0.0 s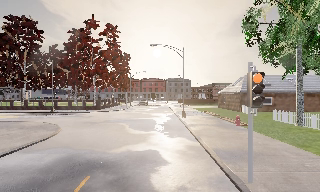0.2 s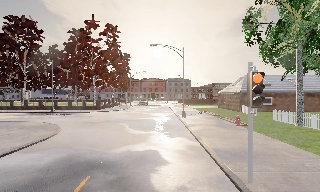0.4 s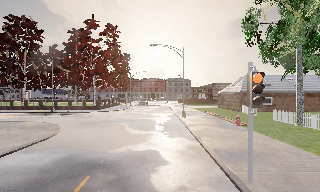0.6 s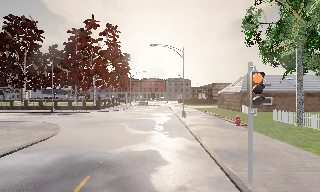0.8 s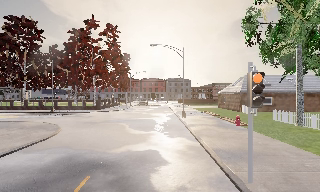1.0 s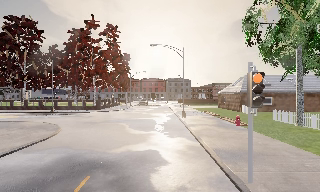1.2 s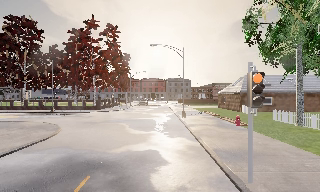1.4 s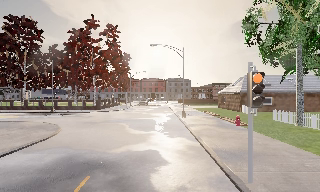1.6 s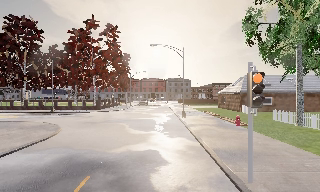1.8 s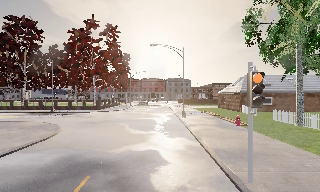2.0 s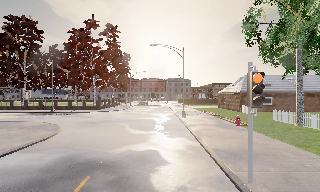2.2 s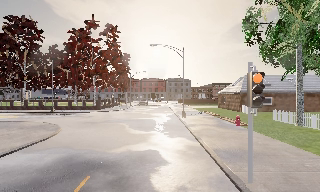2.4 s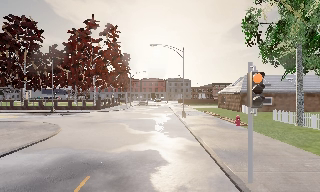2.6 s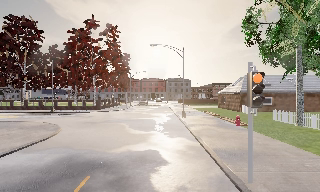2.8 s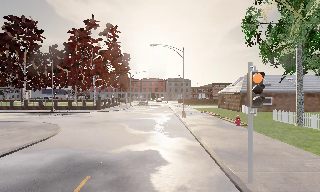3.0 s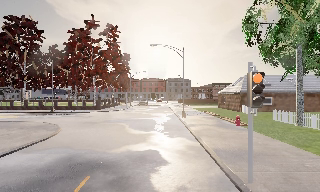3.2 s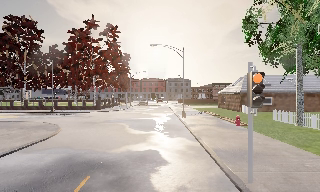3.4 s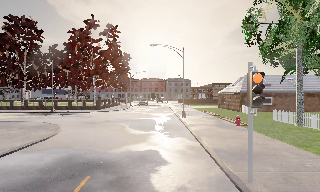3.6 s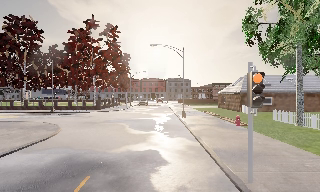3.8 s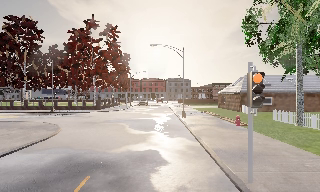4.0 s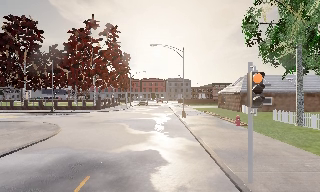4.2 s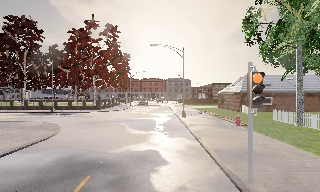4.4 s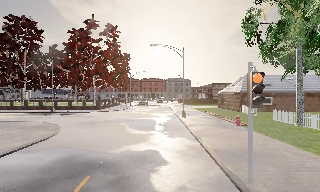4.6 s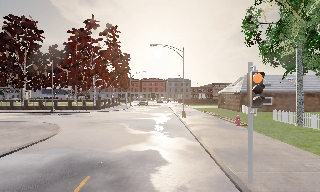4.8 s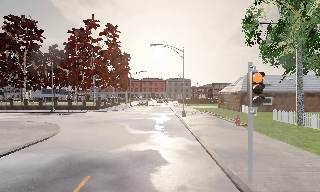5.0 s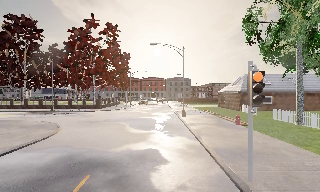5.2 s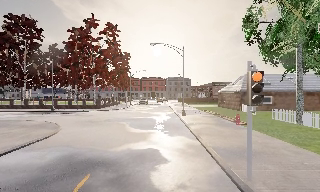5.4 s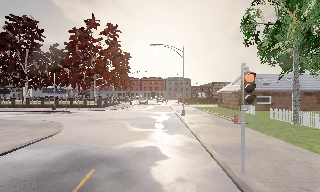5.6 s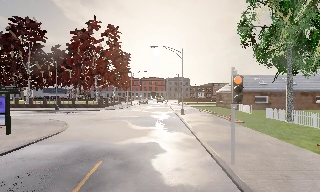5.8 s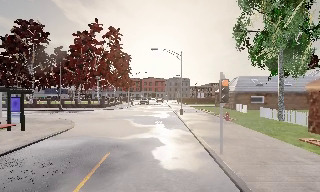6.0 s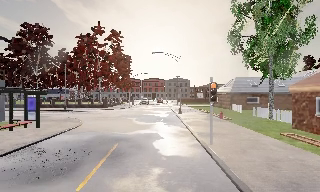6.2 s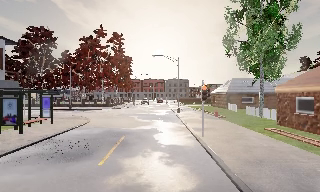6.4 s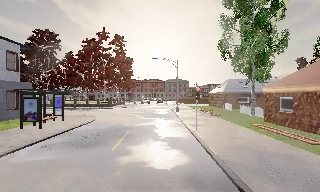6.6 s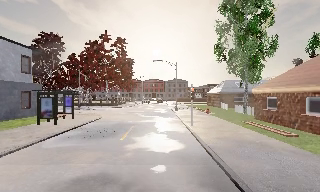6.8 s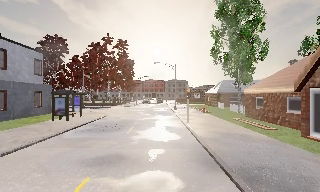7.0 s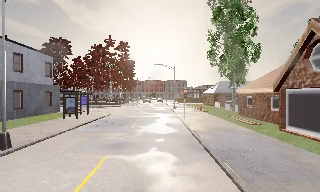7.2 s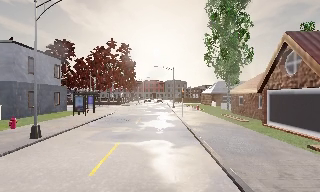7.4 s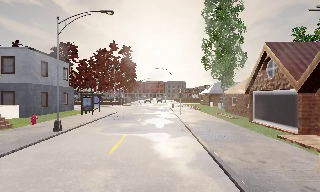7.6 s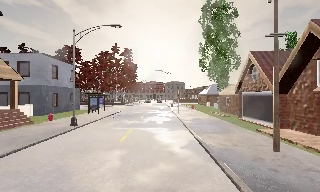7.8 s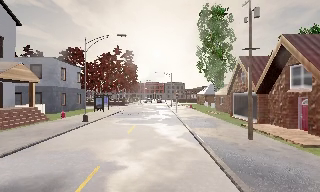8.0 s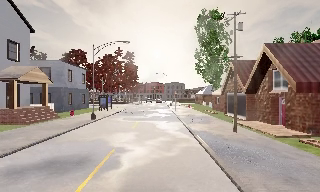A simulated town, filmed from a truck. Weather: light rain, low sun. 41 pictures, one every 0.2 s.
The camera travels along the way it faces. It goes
backward.
0.0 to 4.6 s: The camera keeps its place and its aim.
4.6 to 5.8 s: The camera travels backward, about 2 m, so what stands in front gets smaller. It gains speed.
5.8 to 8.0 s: The camera travels backward, about 18 m, so what stands in front gets smaller.
The film runs backward here.
